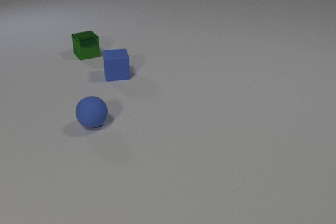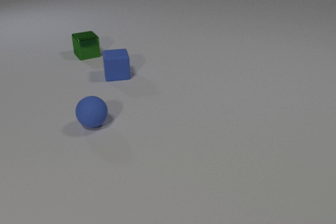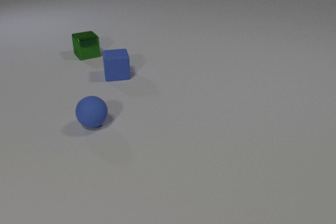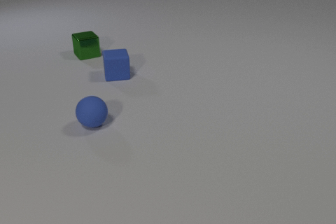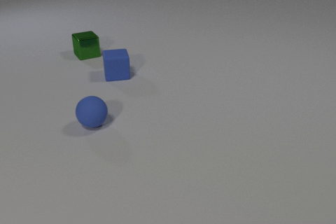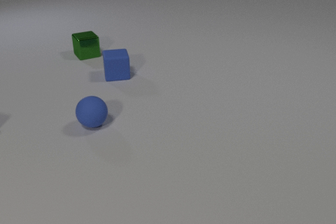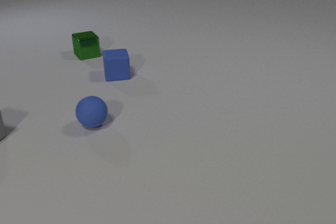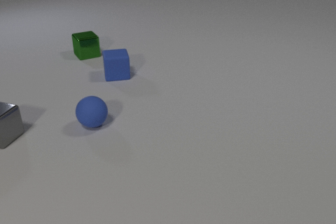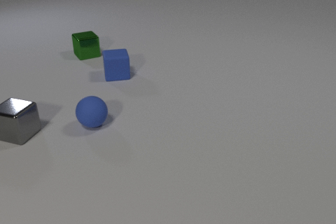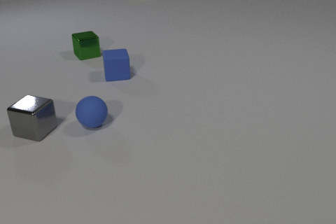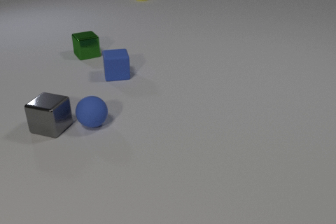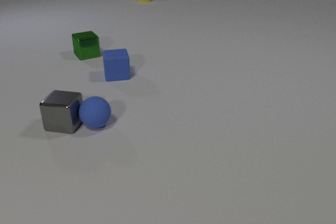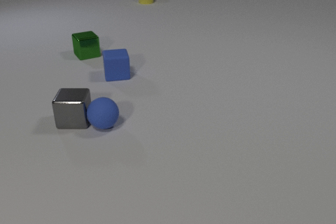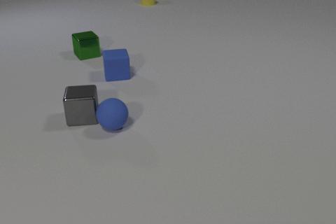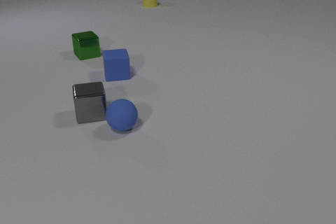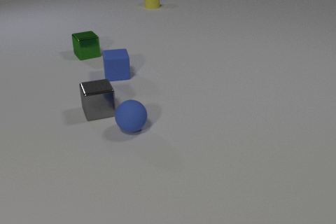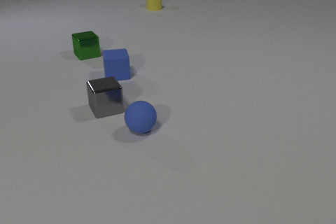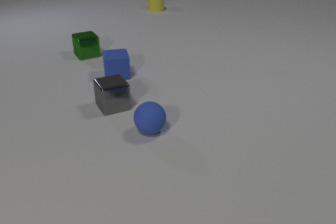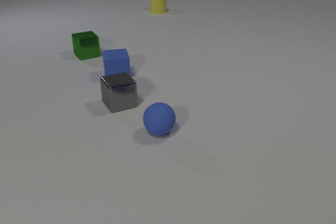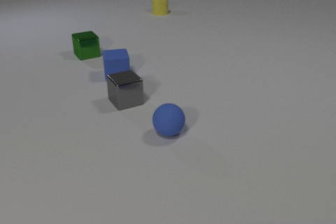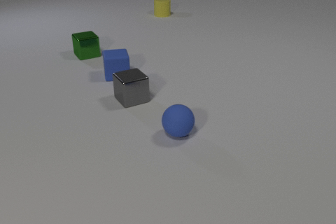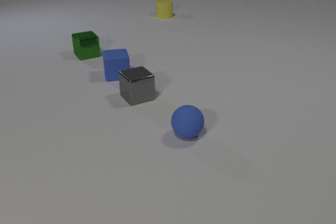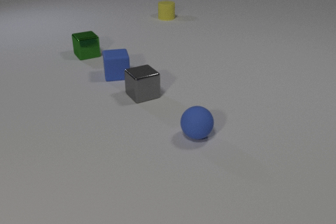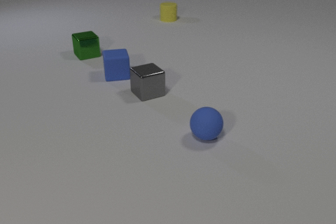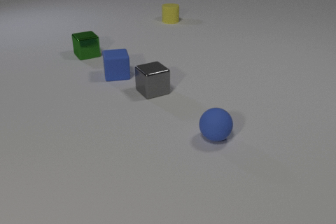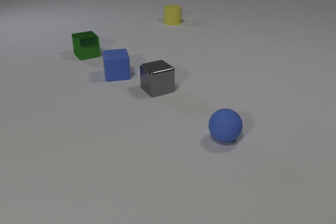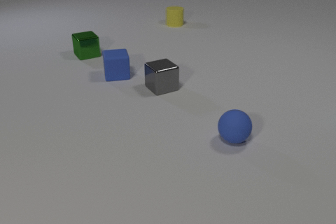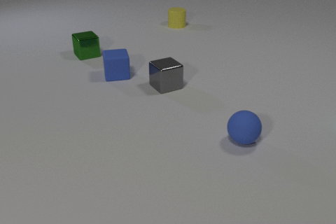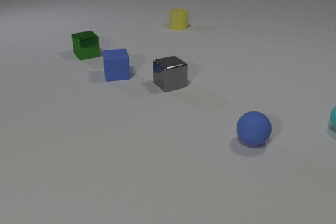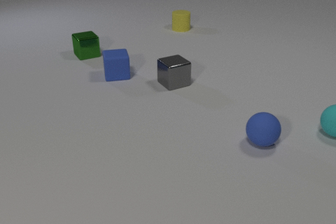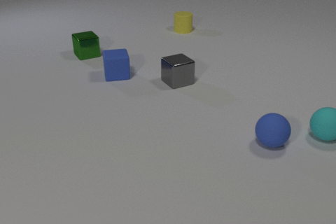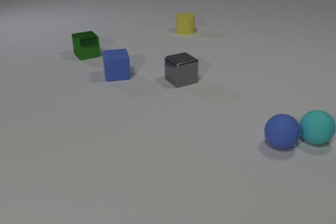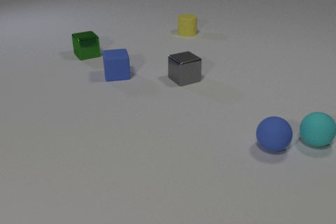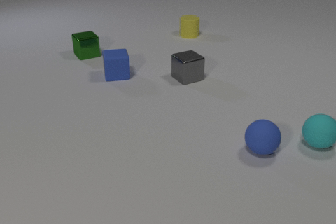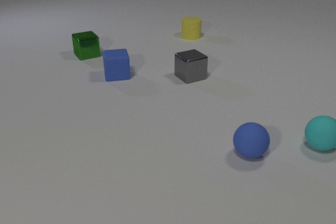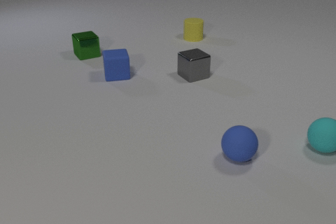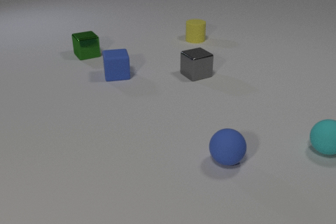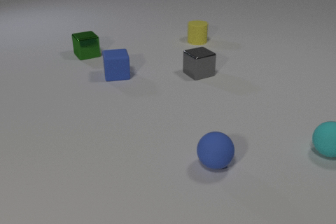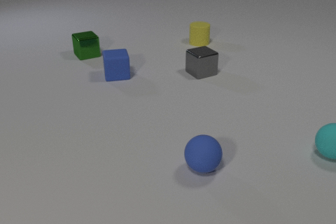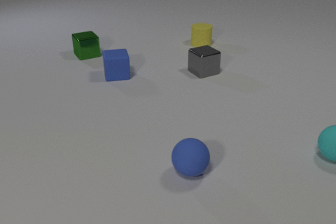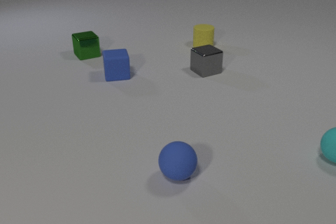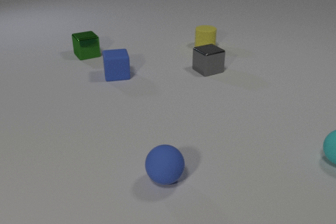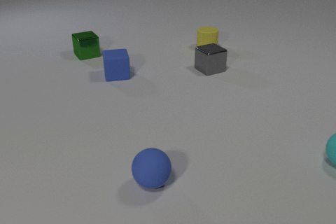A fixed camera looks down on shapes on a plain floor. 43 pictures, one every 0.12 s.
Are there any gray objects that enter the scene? yes.
How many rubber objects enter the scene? 2.
What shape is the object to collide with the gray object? sphere.
0.00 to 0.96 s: The gray metal cube comes in at the left edge, slides to the right.
0.96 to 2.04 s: The gray metal cube slides to the right, spins counterclockwise seen from above by about 45 degrees, its near face sliding to the right. The blue rubber sphere rolls to the right. The yellow rubber cylinder slides toward the camera. The gray metal cube and the blue rubber sphere collide.
2.04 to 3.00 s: The gray metal cube slides to the right and away from the camera. The blue rubber sphere rolls to the right. The yellow rubber cylinder slides toward the camera.
3.00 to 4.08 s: The gray metal cube slides to the right and away from the camera. The blue rubber sphere rolls to the right and toward the camera. The yellow rubber cylinder slides toward the camera and to the right. The cyan rubber sphere comes in at the right edge, rolls toward the camera and to the left. The blue rubber sphere and the cyan rubber sphere collide.
4.08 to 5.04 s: The gray metal cube slides away from the camera and to the right. The blue rubber sphere rolls to the left and toward the camera. The yellow rubber cylinder slides toward the camera and to the right. The cyan rubber sphere rolls to the right and toward the camera.
